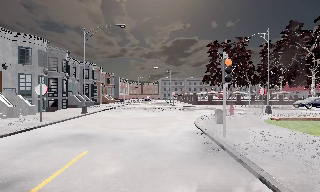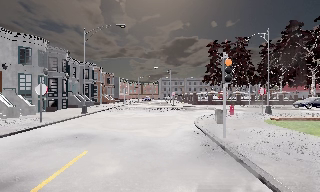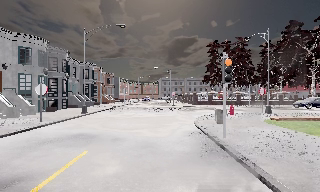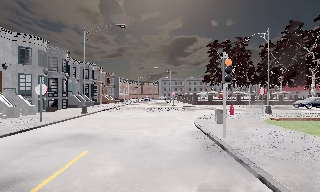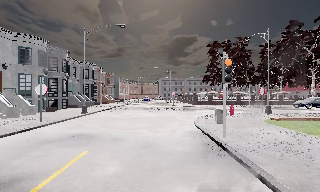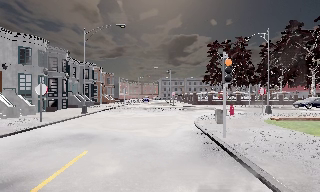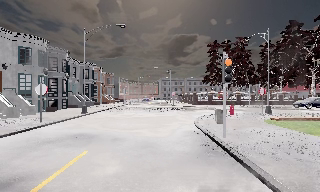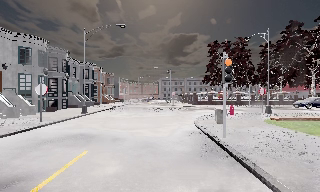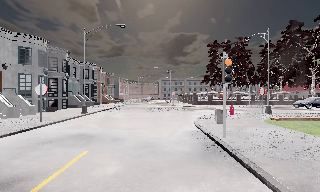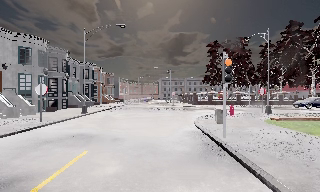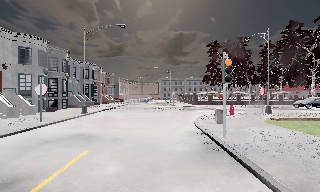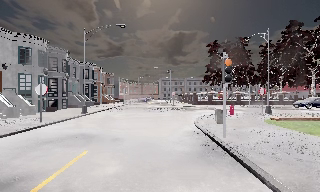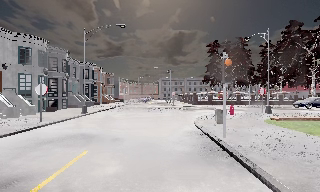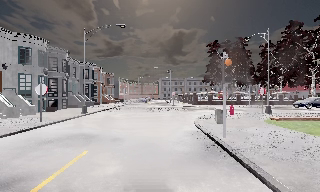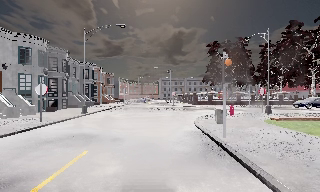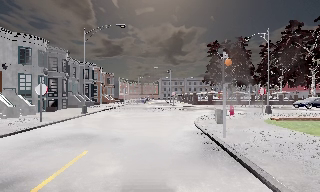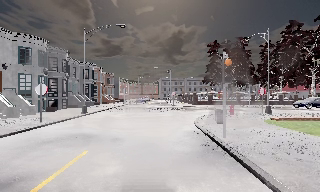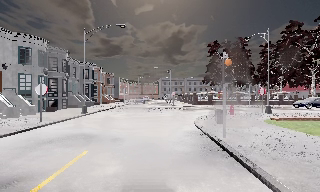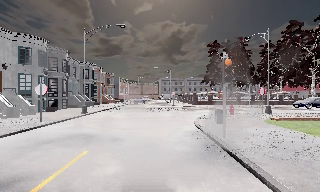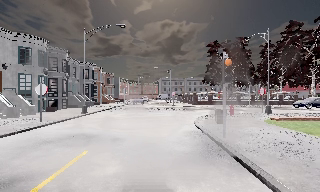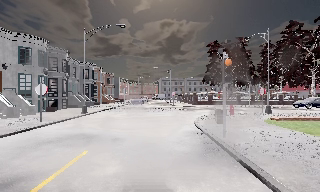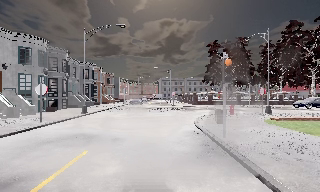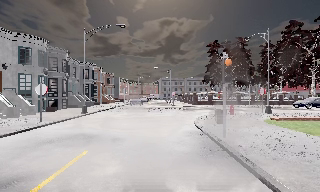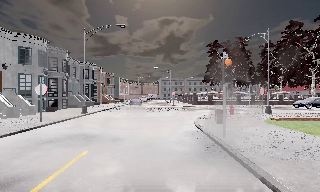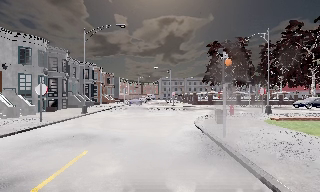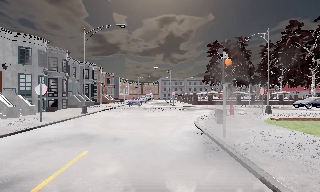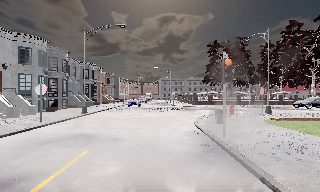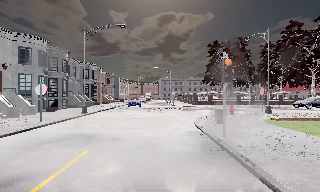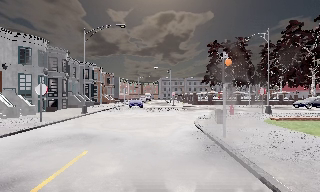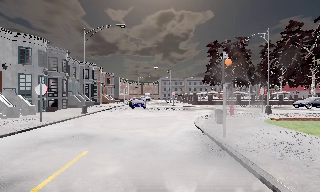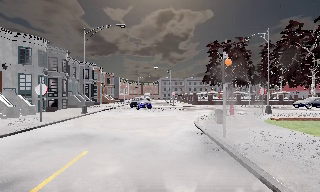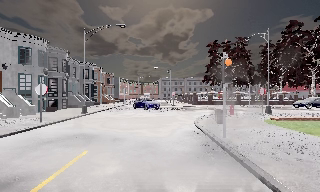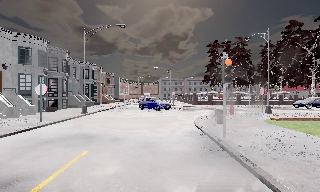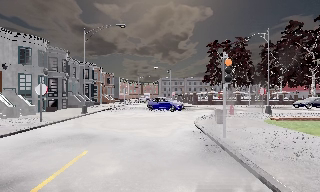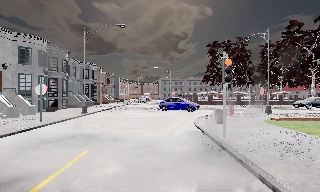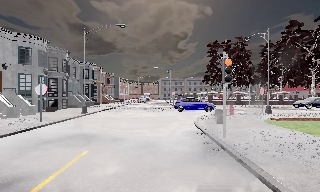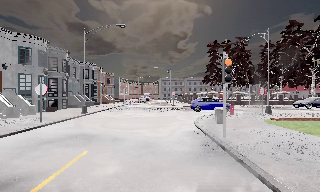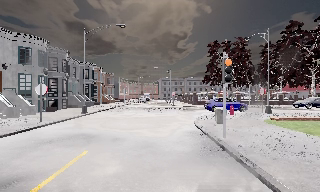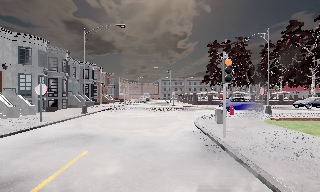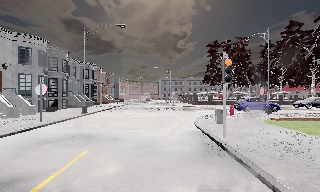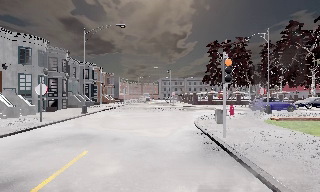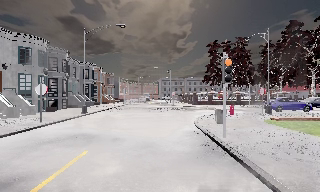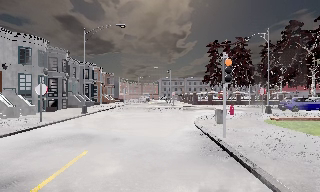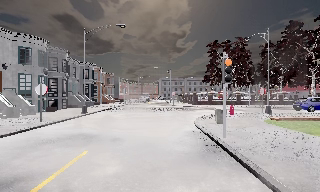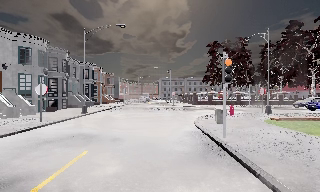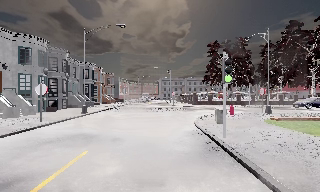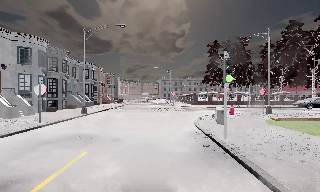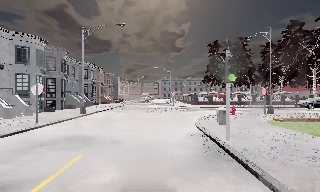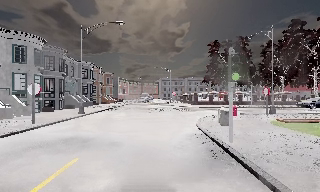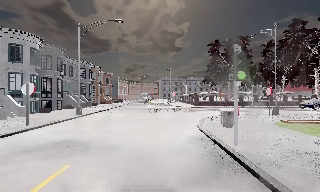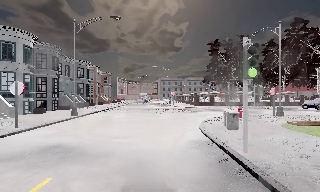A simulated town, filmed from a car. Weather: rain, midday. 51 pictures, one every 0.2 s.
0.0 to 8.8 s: The camera keeps its place and its aim.
8.8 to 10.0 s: The camera travels forward, about 1.5 m, so what stands in front looms larger. It gains speed.
The film runs forward here.
